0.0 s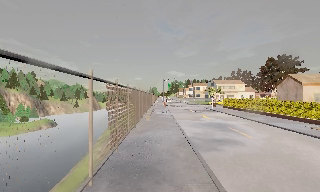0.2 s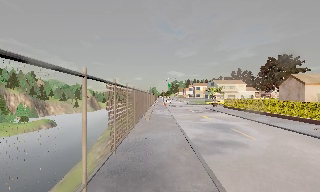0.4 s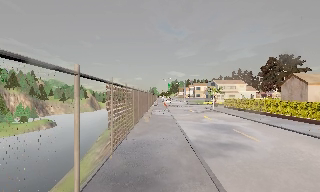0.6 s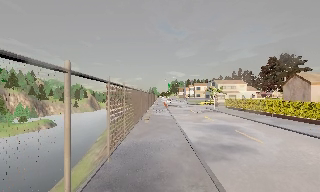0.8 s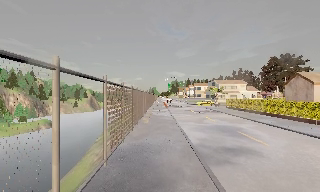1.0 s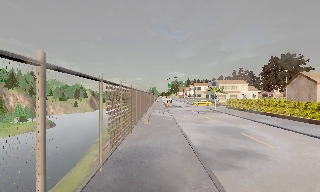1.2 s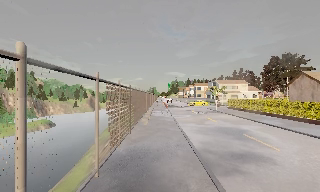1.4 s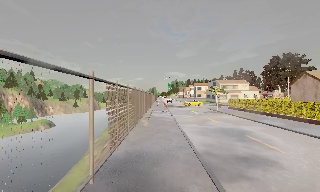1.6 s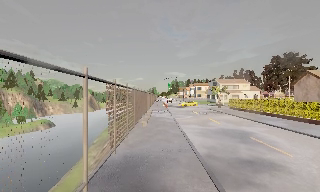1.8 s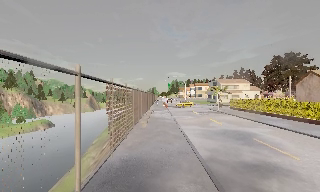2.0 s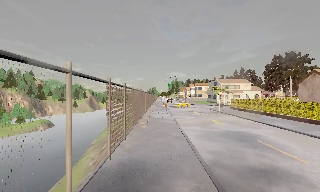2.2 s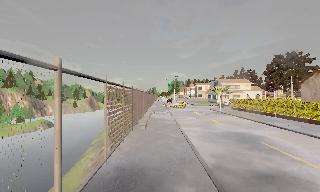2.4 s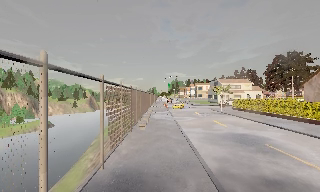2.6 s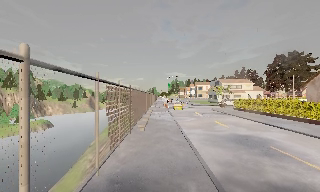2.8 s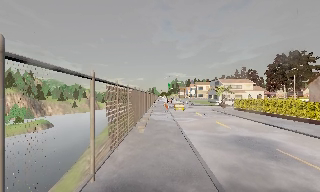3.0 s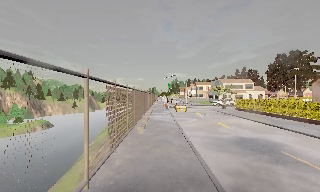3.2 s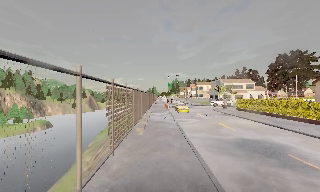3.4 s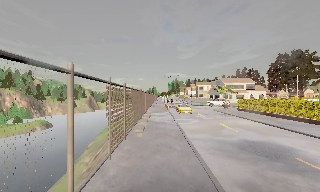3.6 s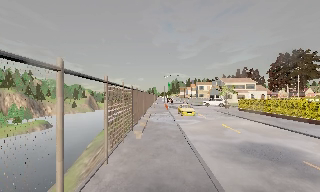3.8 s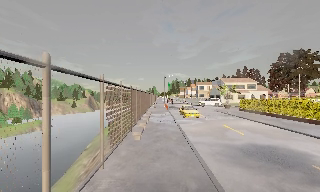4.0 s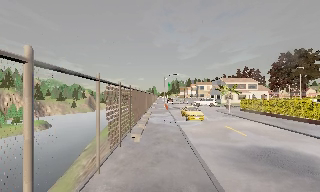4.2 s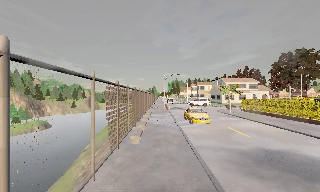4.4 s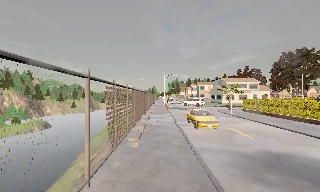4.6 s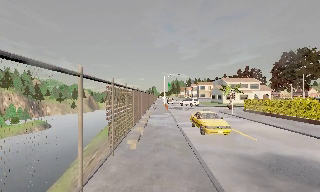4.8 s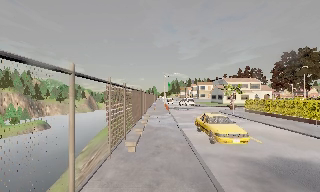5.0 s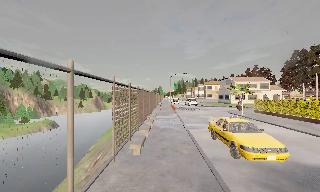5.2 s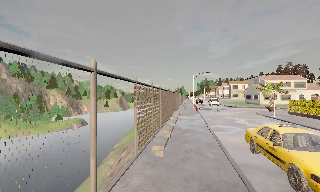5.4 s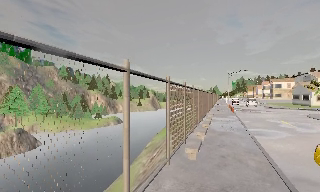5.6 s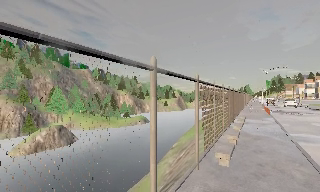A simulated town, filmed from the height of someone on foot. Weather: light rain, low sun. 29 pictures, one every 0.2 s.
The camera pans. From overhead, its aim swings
counterclockwise.
The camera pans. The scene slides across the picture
to the right.
0.0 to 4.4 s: The camera travels forward, about 8 m, so what stands in front looms larger.
4.4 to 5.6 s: The camera swings to its left by about 30 degrees, and the scene slides to the right. It travels forward, about 2 m.
The film runs forward here.
